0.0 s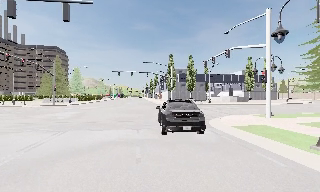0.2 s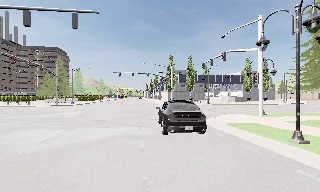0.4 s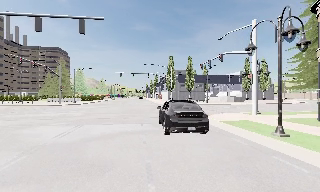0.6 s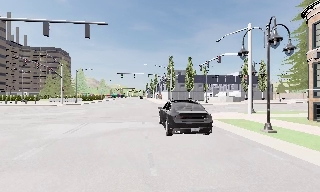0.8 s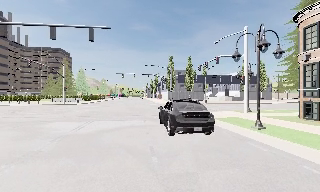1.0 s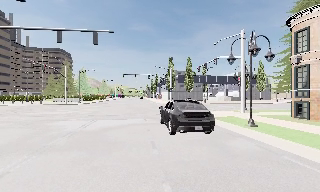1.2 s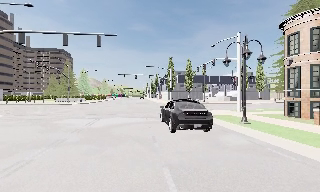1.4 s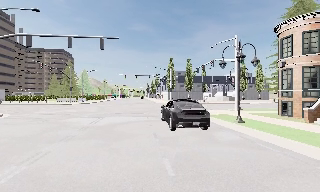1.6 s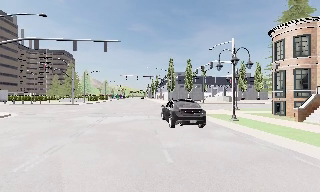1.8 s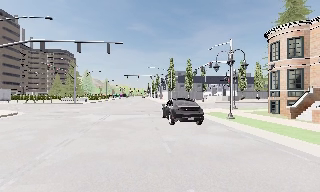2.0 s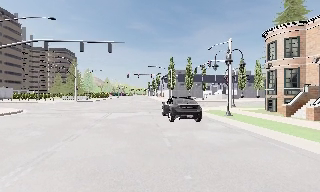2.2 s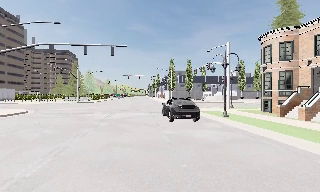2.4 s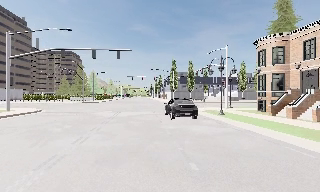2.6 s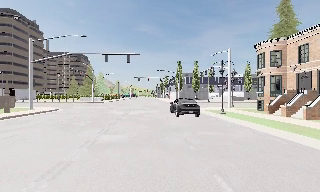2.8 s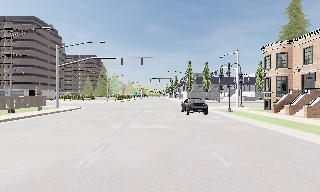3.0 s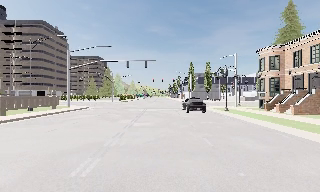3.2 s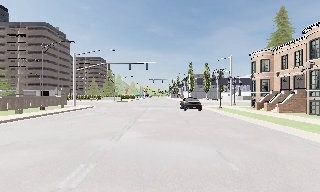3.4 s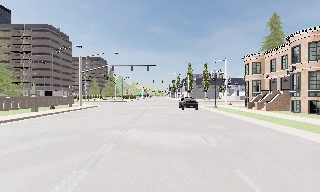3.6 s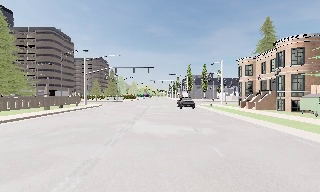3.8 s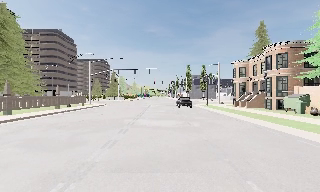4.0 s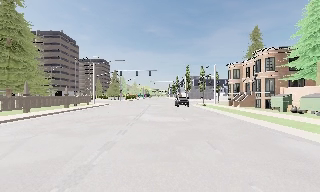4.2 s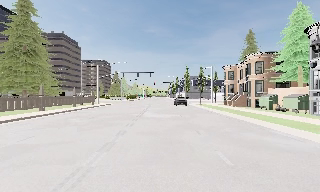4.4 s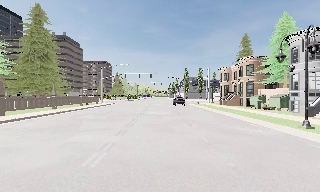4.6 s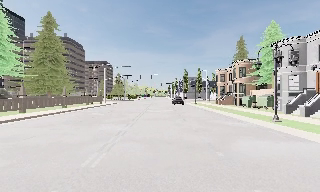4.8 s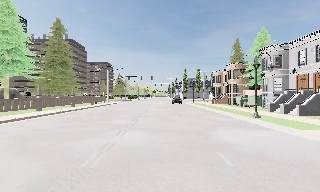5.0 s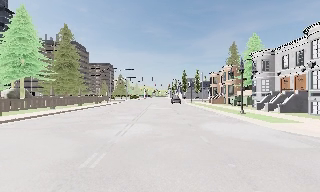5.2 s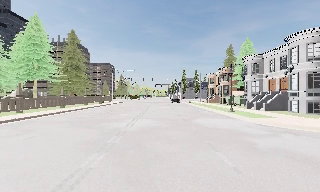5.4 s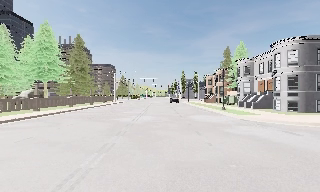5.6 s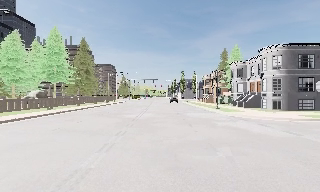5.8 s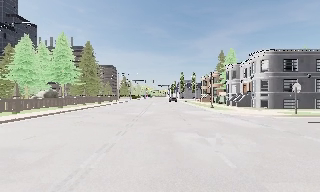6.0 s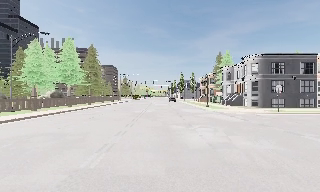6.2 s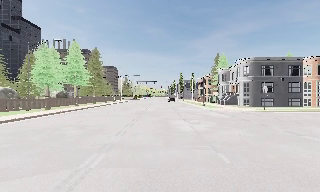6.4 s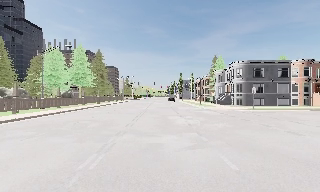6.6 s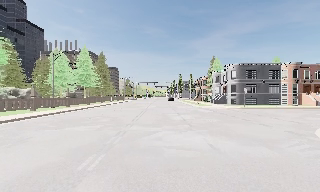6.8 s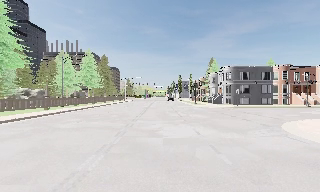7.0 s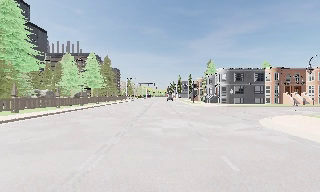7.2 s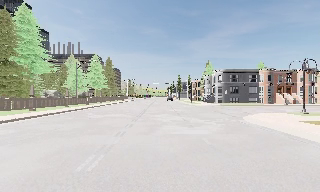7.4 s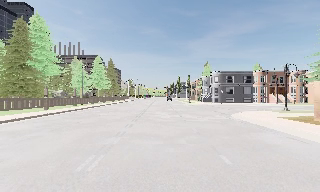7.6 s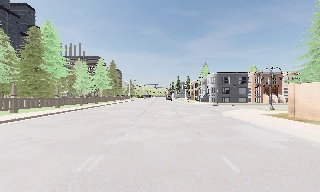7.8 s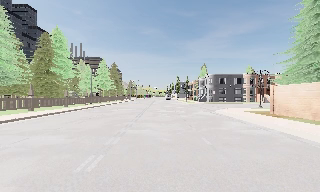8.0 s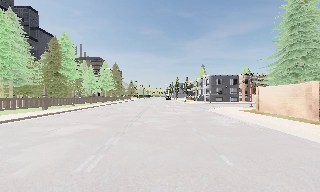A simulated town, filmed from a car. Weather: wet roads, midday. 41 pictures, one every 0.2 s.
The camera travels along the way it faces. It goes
backward.
0.0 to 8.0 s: The camera travels backward, about 60 m, so what stands in front gets smaller. It gains speed.
The film runs backward here.
